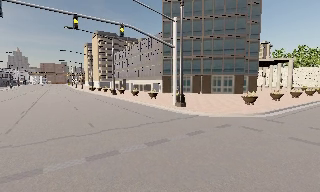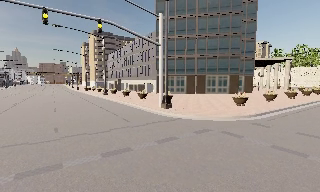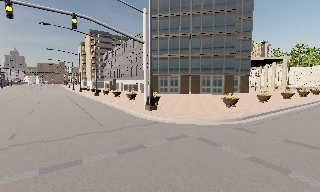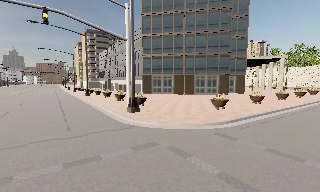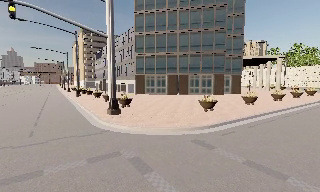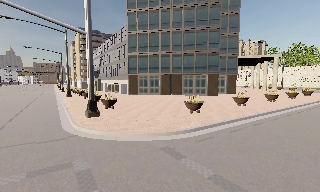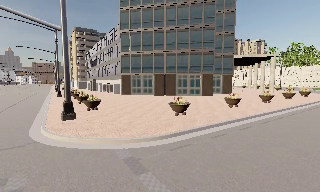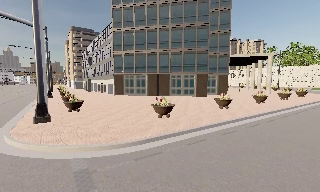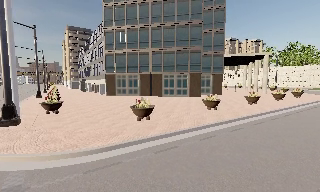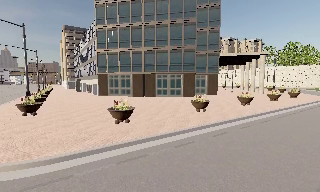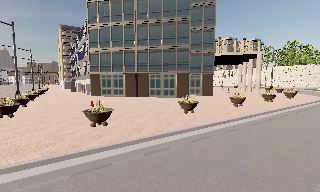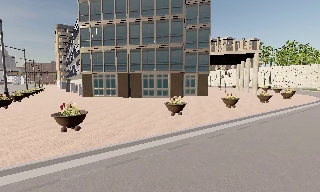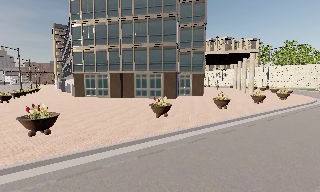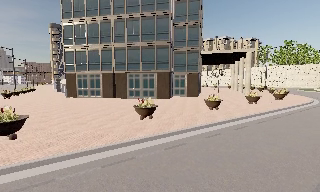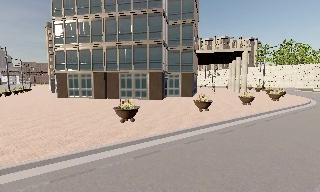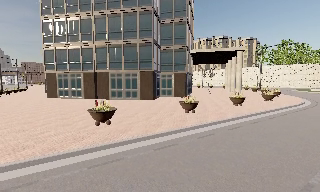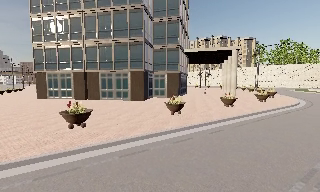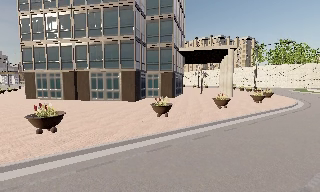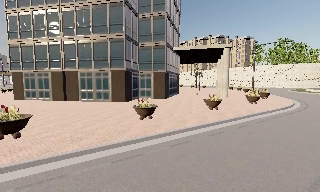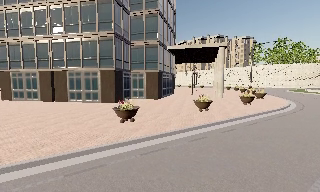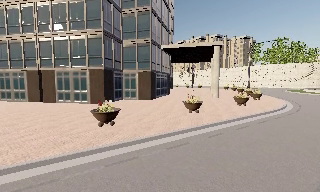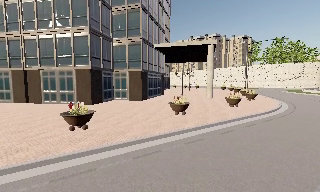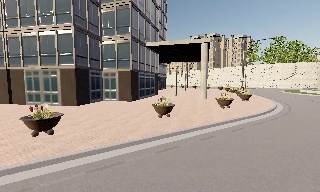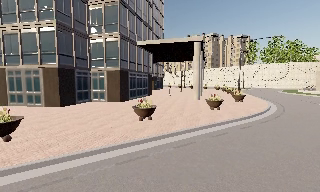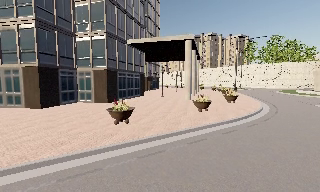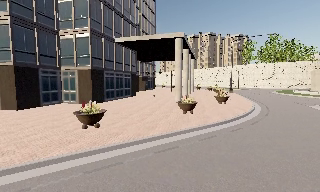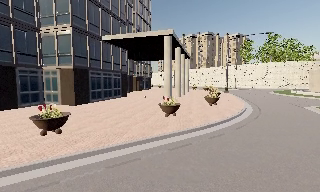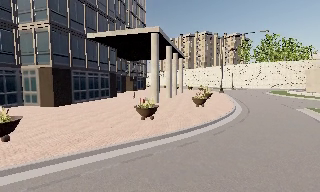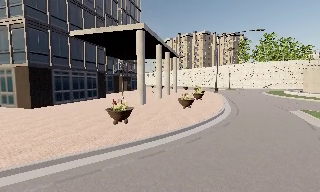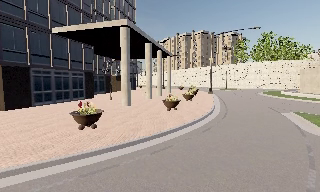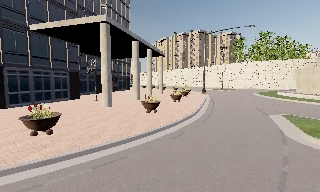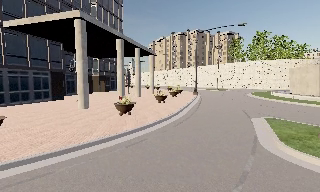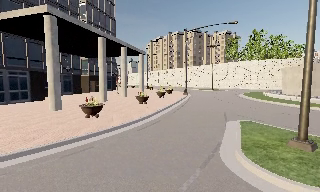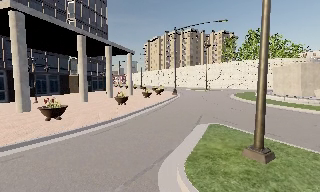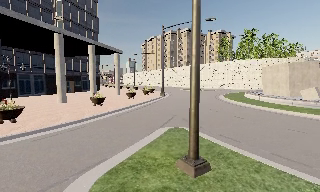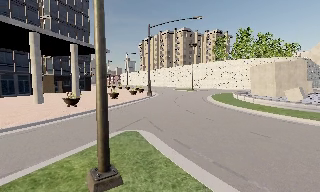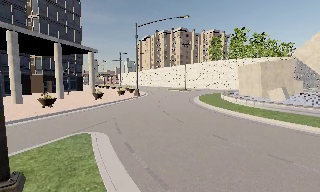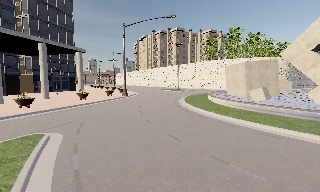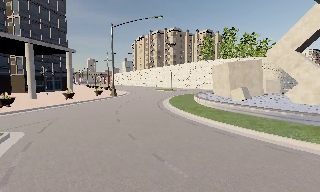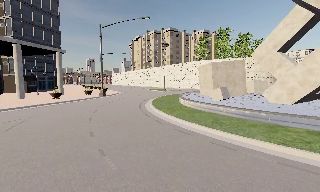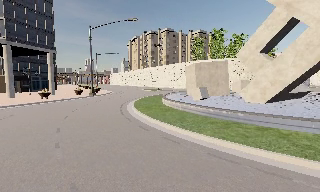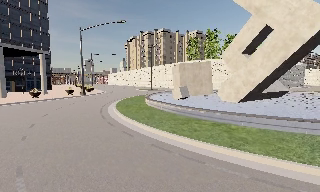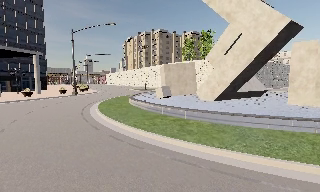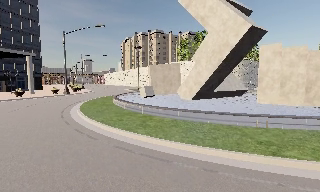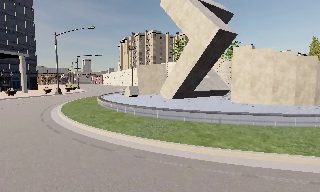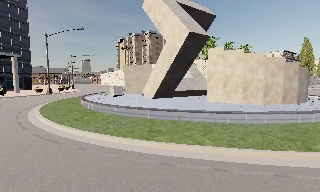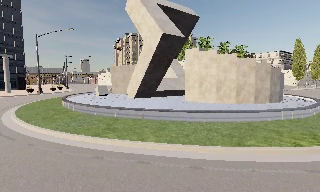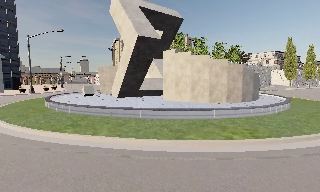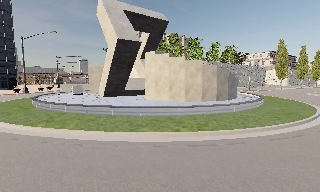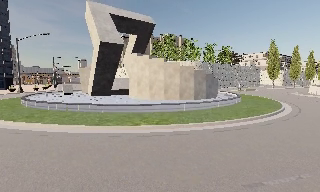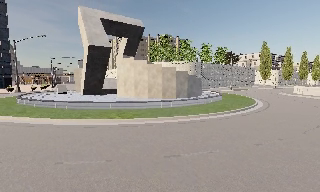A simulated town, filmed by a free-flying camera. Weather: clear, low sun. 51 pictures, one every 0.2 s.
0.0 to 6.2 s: The camera travels to its right and forward, about 40 m, so close, fixed things drift to the left.
6.2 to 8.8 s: The camera travels to its right, about 25 m, so close, fixed things drift to the left.
8.8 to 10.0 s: The camera travels to its right and backward, about 12 m, so close, fixed things drift to the left.
The film runs forward here.
